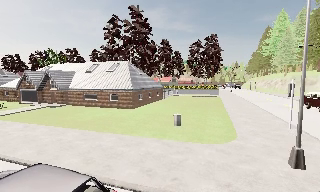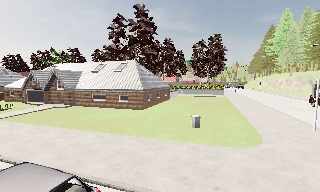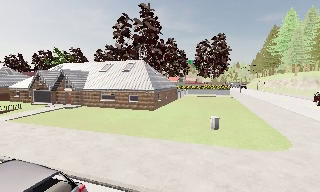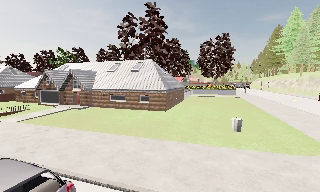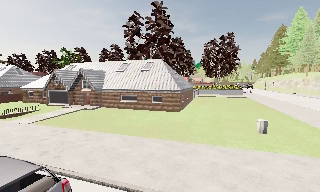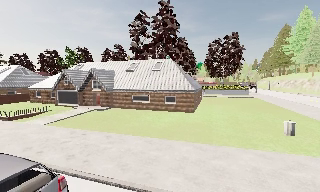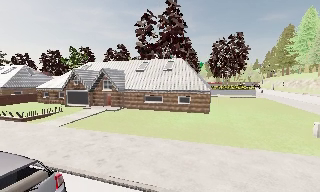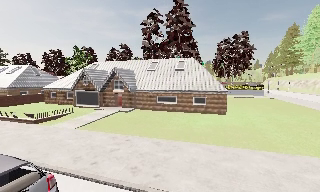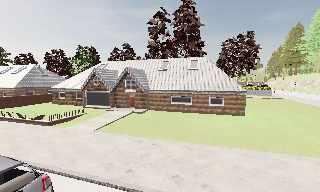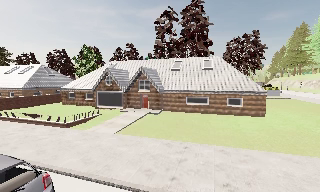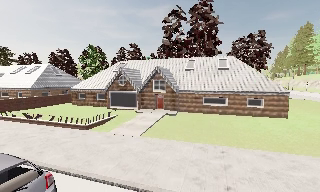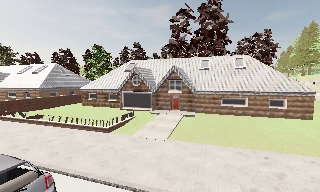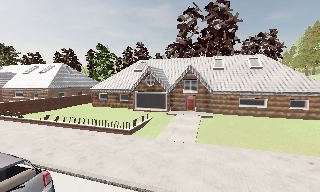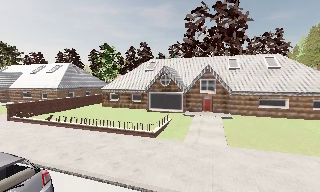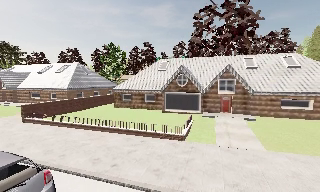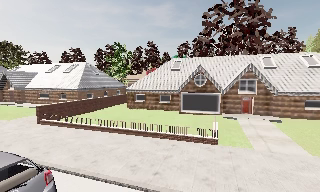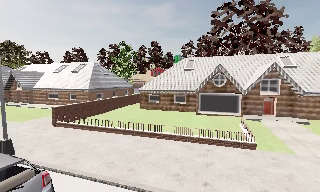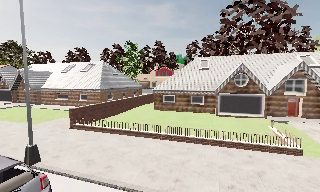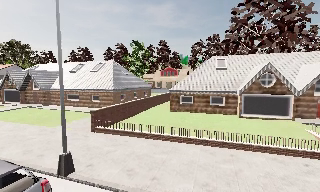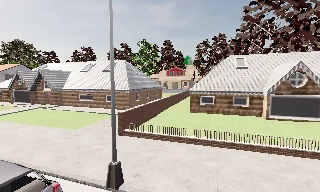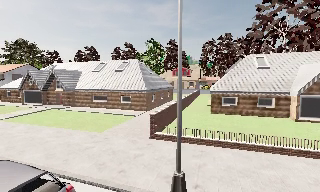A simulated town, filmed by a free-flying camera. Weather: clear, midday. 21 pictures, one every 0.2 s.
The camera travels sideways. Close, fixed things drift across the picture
to the right.
0.0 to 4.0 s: The camera travels to its left, about 30 m, so close, fixed things drift to the right.
The film runs forward here.
